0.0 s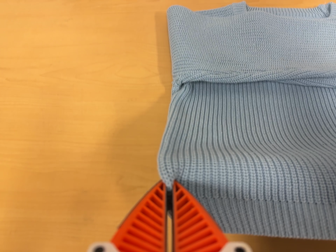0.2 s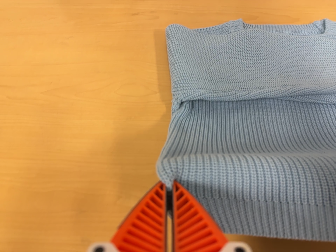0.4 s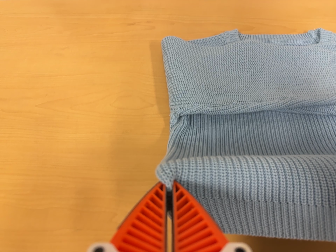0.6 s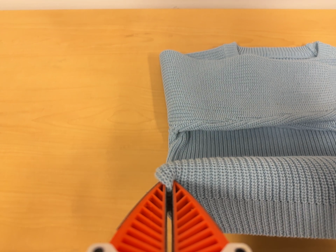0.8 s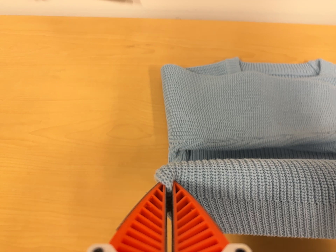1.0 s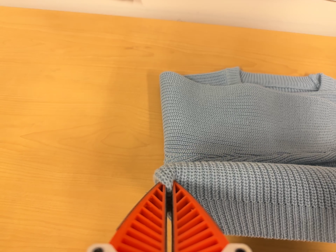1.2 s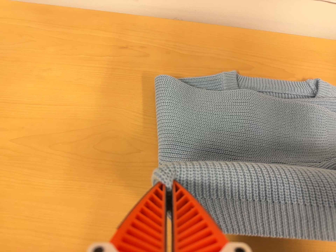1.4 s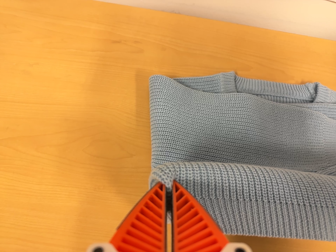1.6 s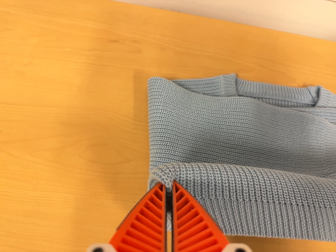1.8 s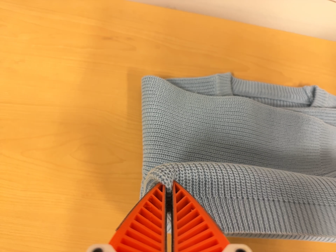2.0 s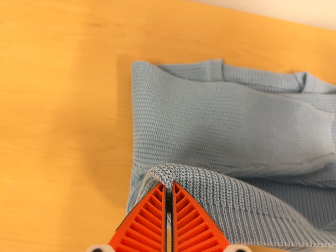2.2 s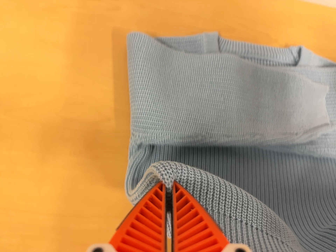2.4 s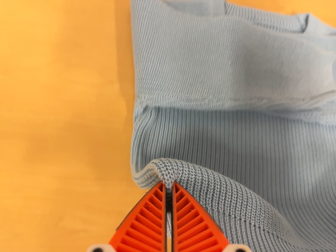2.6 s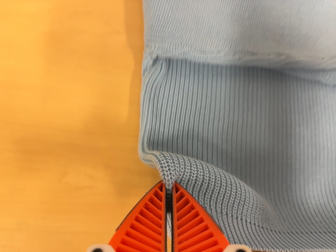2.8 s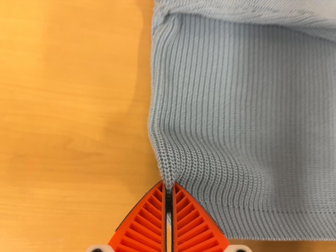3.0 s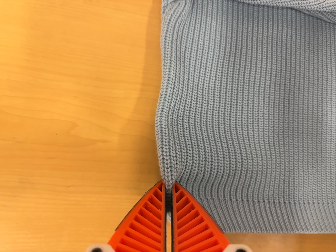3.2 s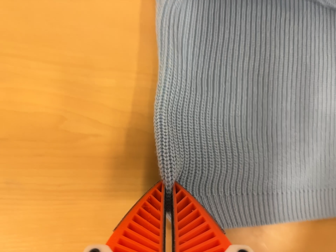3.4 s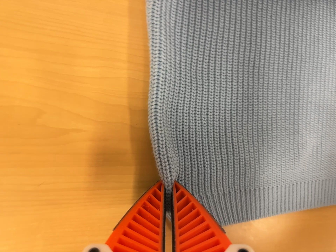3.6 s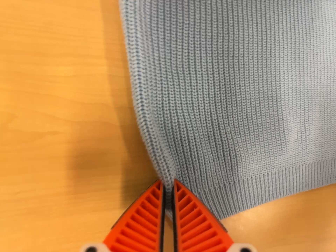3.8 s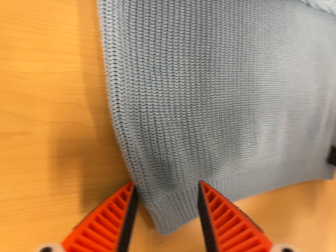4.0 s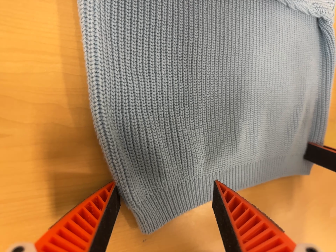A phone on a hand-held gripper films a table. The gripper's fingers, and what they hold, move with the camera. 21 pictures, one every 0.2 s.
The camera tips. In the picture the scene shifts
upward.
The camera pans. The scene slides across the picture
to the left.
0.0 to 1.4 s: The camera travels toward the top of its view, about 16 cm, so close, fixed things drift downward.
1.4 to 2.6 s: The camera travels toward the bottom of its view and forward, about 10 cm, so close, fixed things drift upward. Its aim tips toward the bottom of its view by about 10 degrees, and the scene shifts upward.
2.6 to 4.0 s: The camera pans to its right by about 20 degrees. It travels forward and to its left, about 8 cm, so what stands in front looms larger. Its aim tips toward the bottom of its view by about 15 degrees, and the scene shifts upward.
The film runs backward here.
